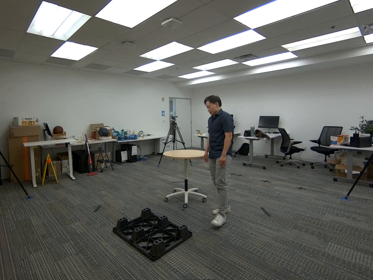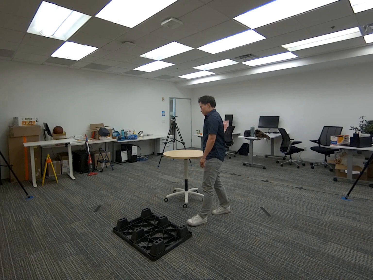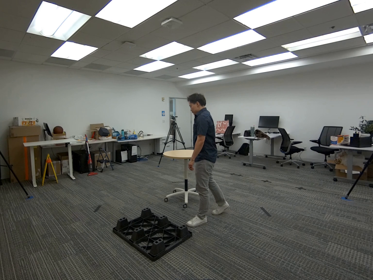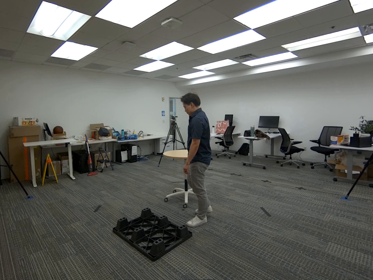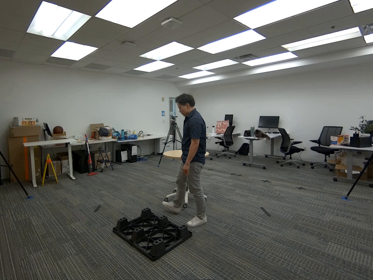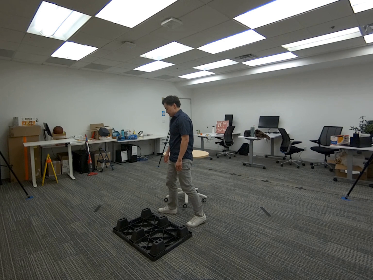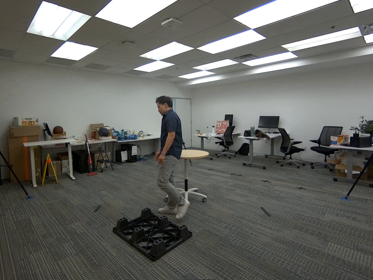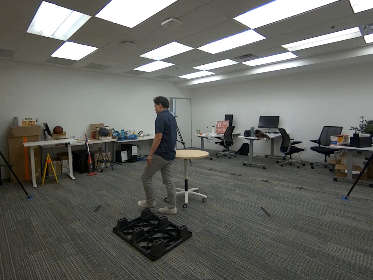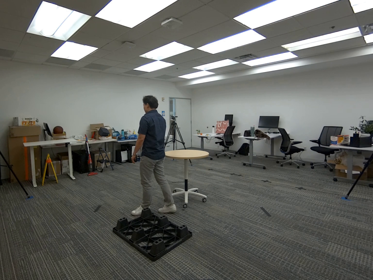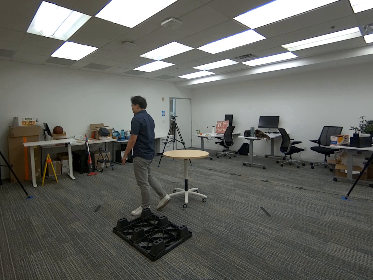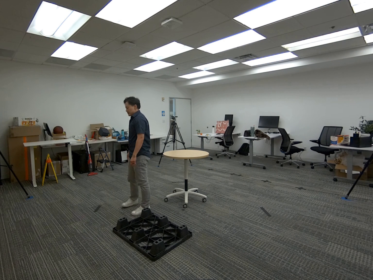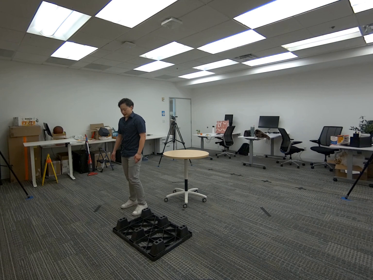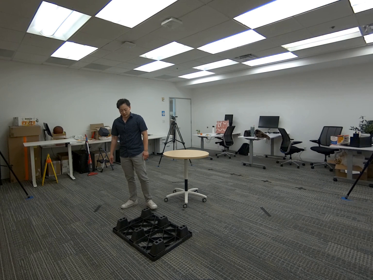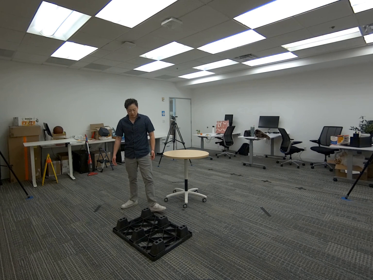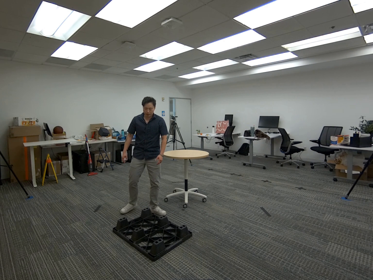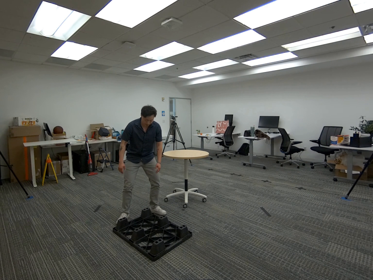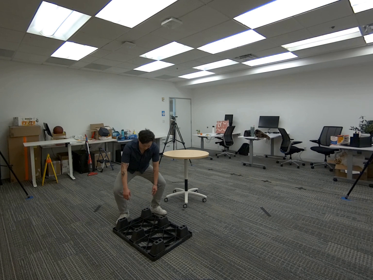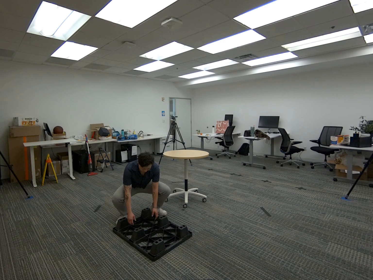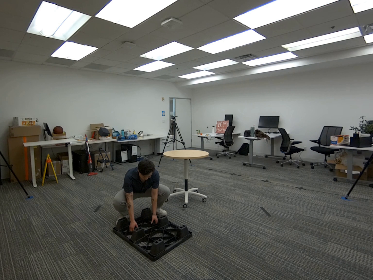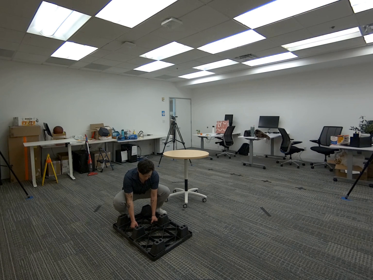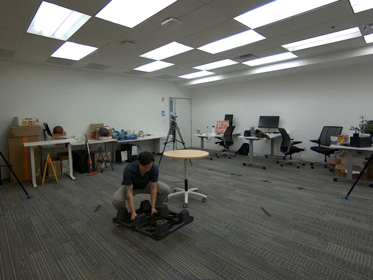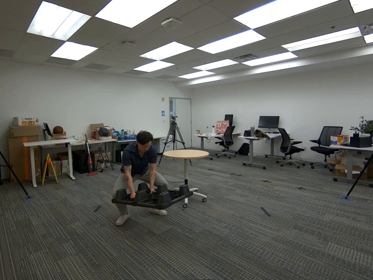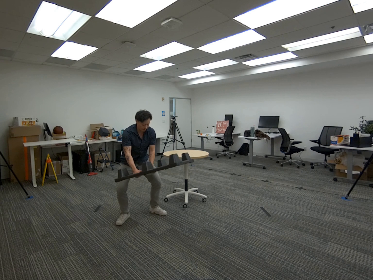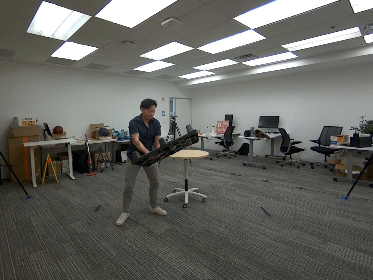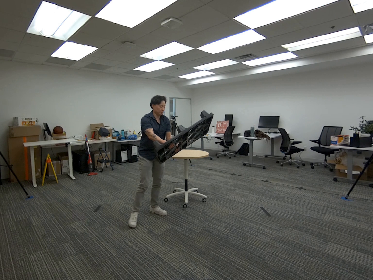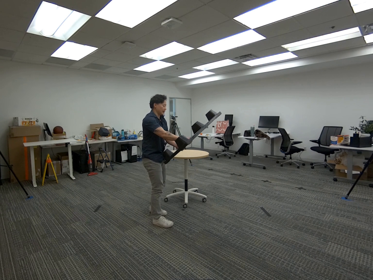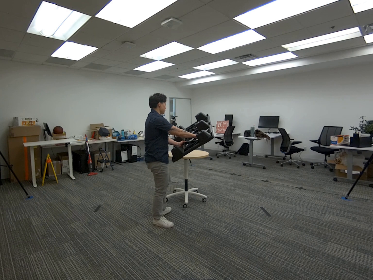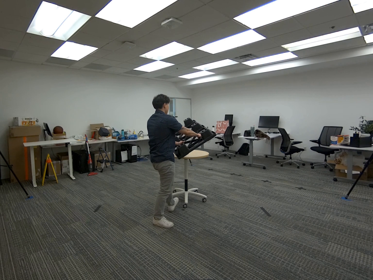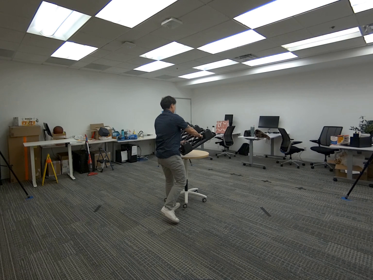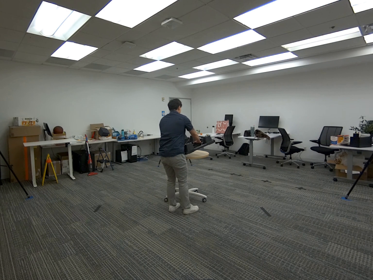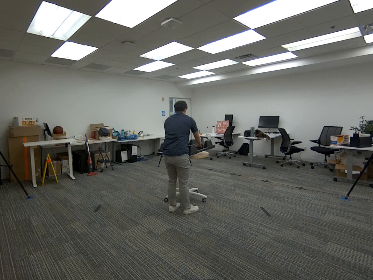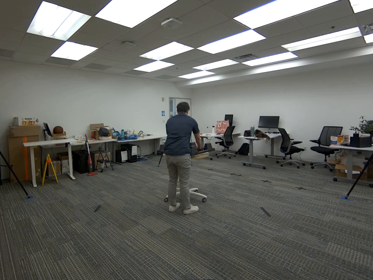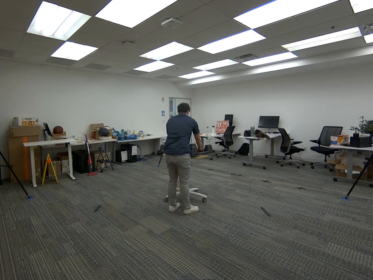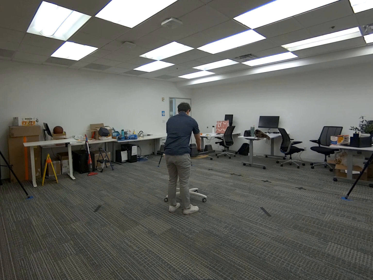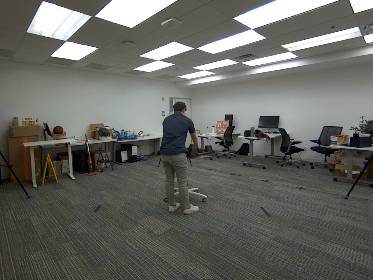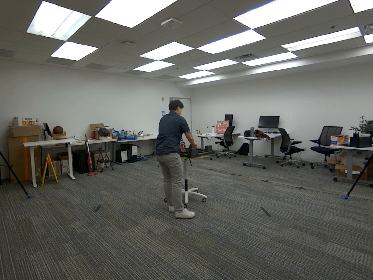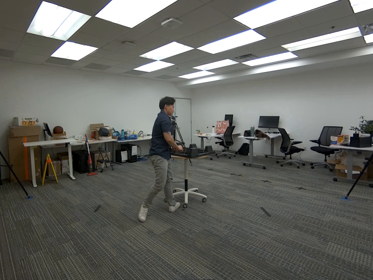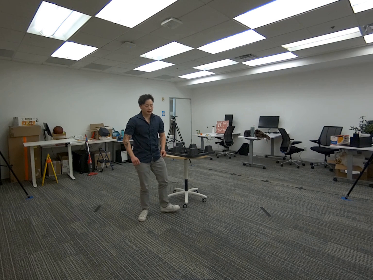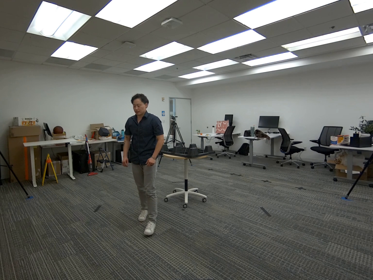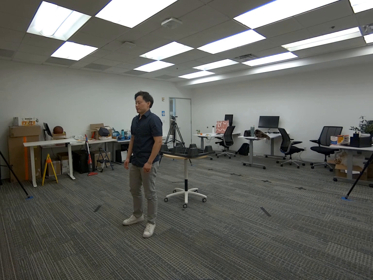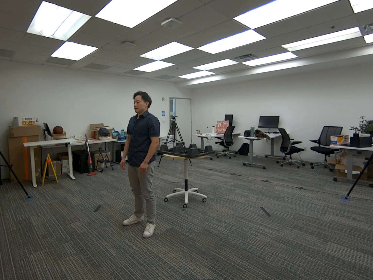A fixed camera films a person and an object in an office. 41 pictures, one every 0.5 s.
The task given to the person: Walk over to the platform on the ground and pick up the platform and place the platform on the round table.
